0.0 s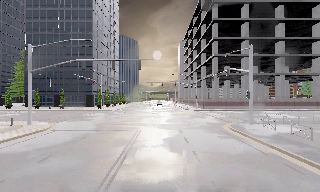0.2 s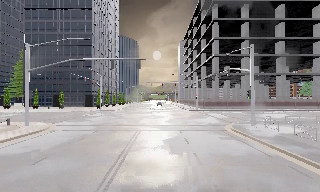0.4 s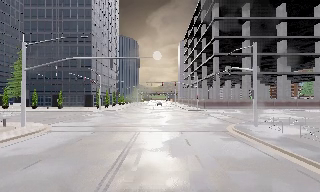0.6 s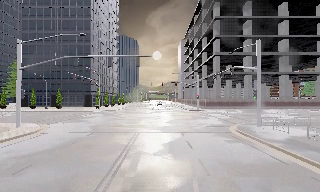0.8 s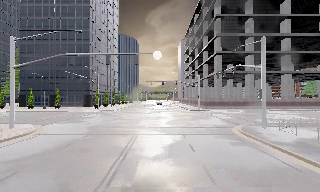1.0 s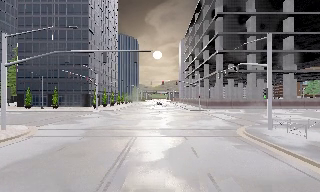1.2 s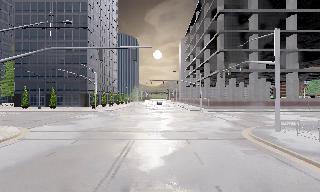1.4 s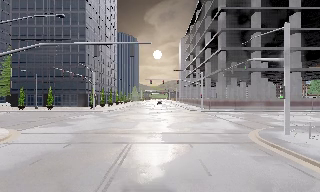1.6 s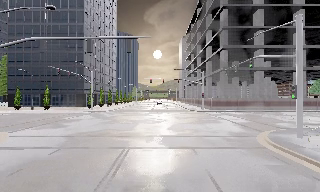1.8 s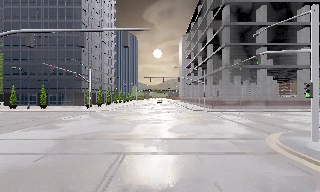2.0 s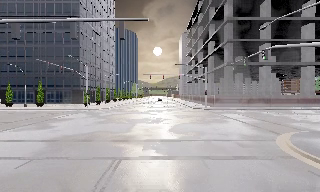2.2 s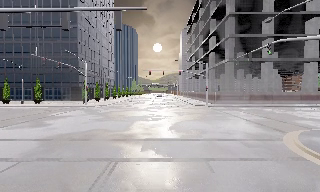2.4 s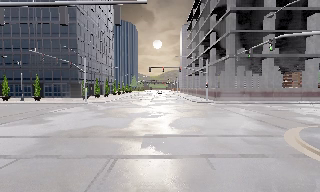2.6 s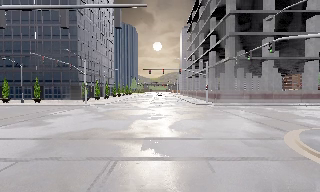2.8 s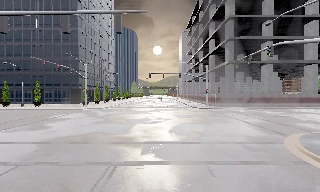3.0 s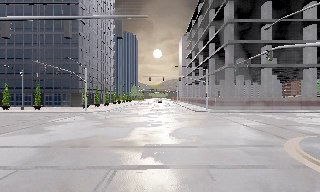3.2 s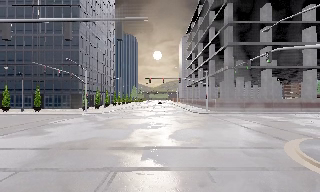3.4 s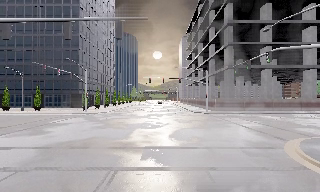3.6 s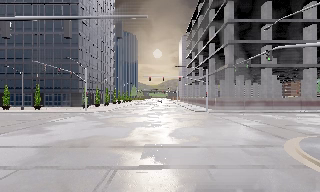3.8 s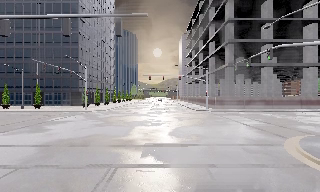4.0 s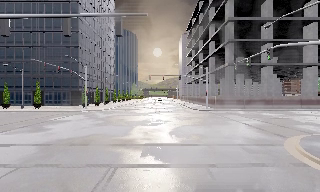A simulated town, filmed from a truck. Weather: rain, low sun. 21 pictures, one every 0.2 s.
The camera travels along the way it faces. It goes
forward.
0.0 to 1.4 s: The camera travels forward, about 4.5 m, so what stands in front looms larger. It gains speed.
1.4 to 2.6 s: The camera travels forward, about 3.5 m, so what stands in front looms larger. It loses speed.
2.6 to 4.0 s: The camera shifts only a little, or ends up much as it began.
The film runs forward here.
